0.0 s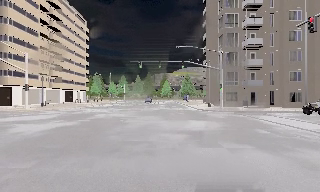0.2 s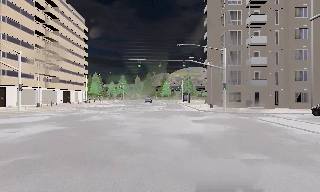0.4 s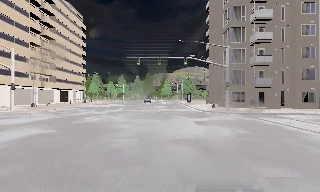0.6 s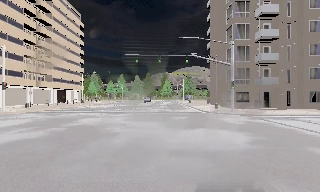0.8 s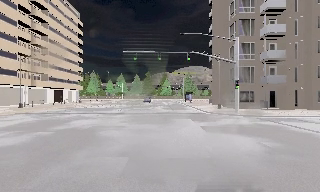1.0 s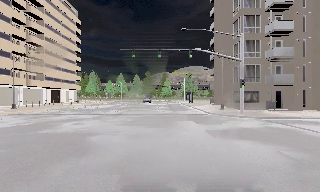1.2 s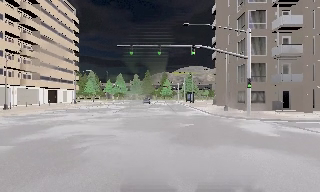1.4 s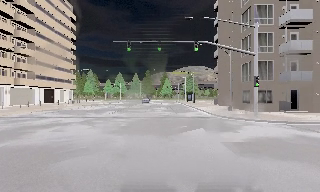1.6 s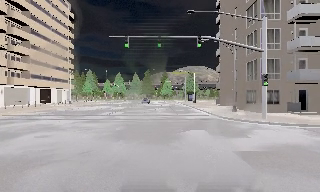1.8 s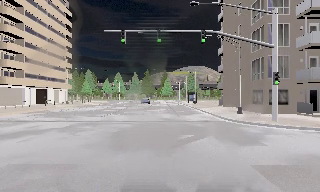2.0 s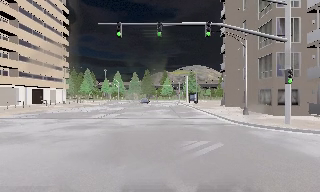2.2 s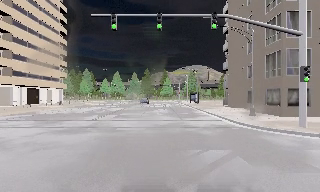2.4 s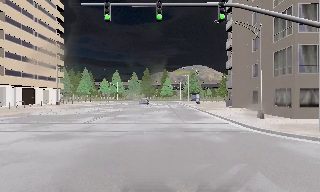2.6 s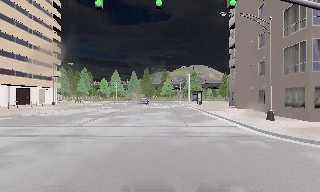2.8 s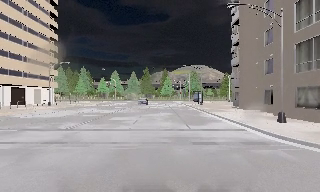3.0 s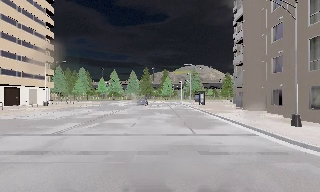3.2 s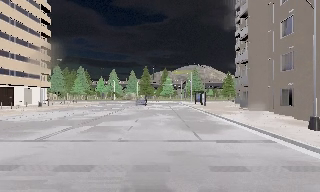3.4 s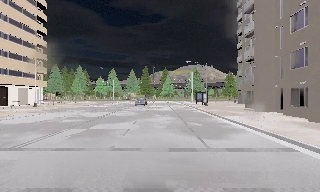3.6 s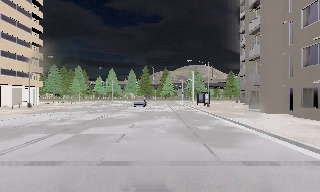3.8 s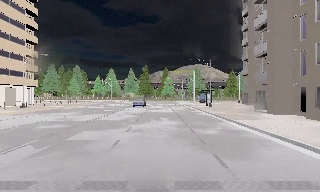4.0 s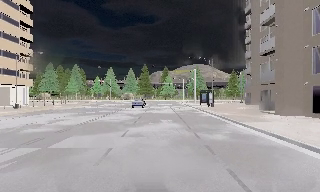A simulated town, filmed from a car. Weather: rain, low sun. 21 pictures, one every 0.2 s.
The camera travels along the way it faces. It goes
forward.
0.0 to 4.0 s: The camera travels forward, about 20 m, so what stands in front looms larger.
The film runs forward here.
